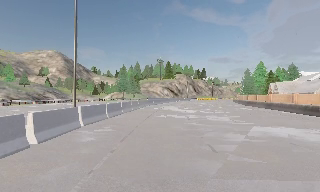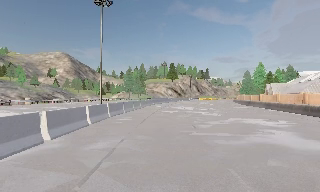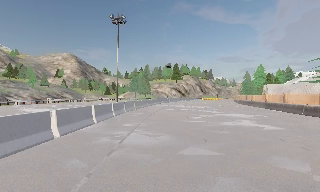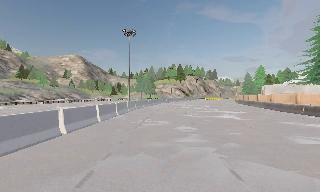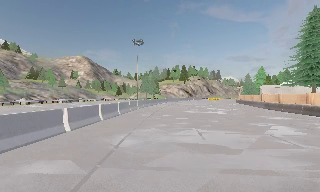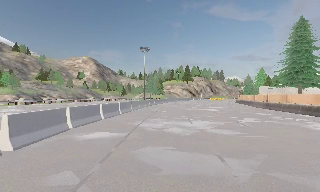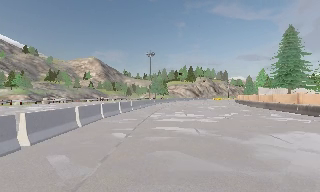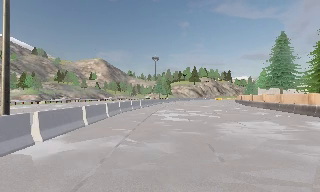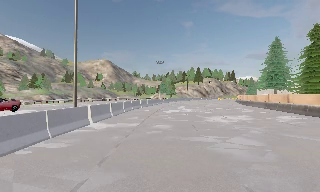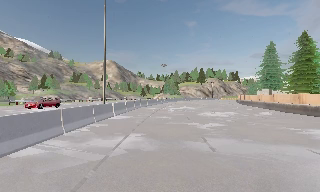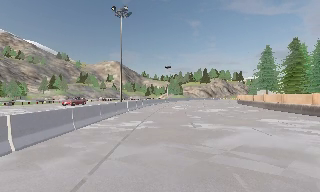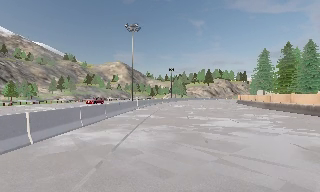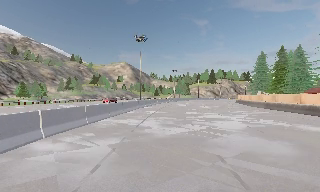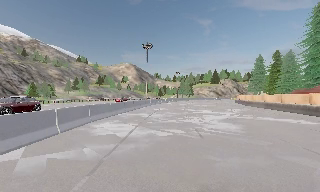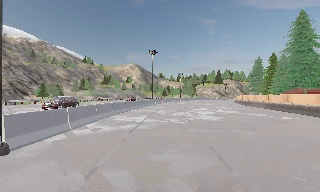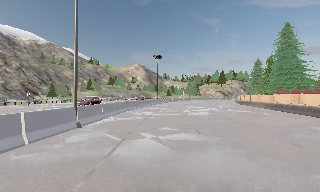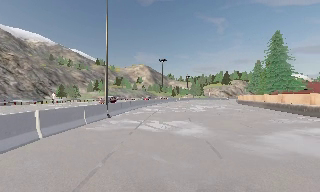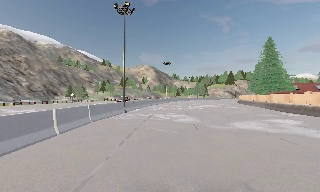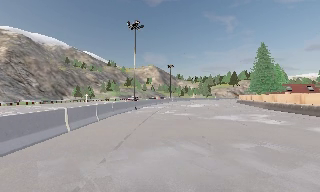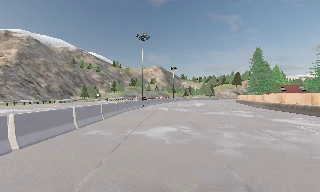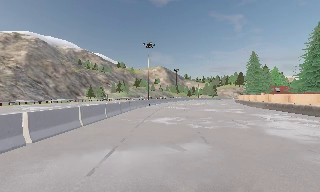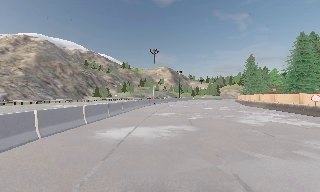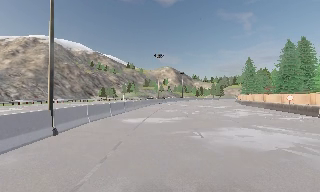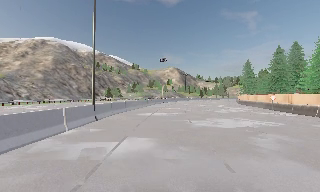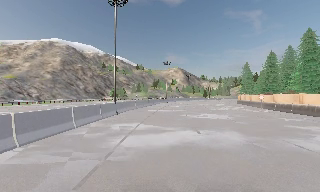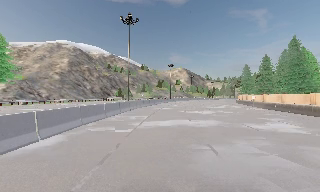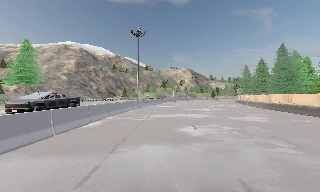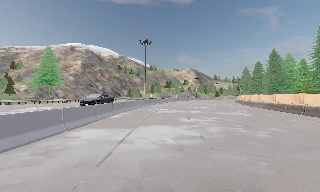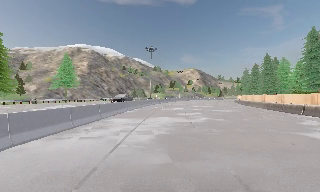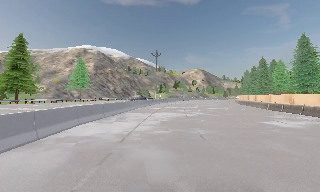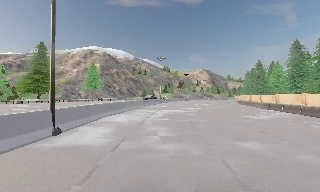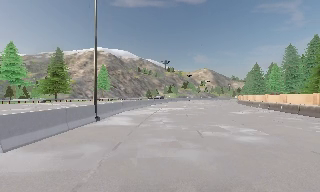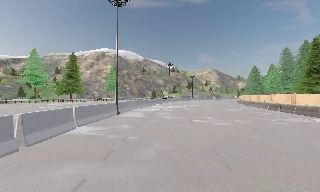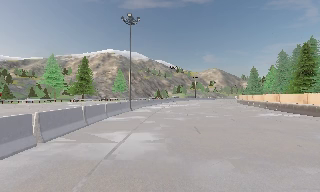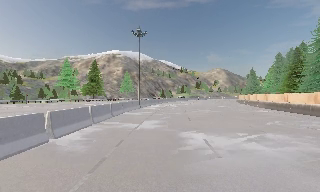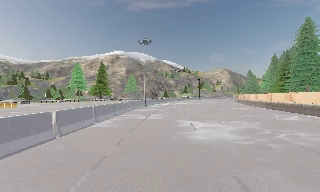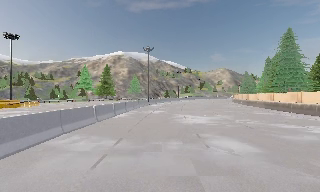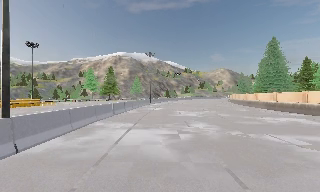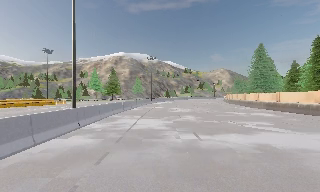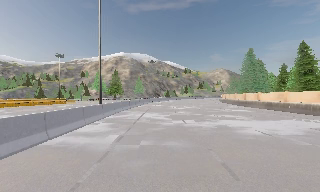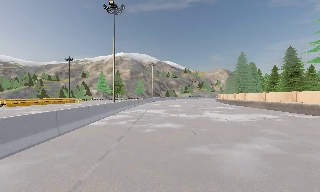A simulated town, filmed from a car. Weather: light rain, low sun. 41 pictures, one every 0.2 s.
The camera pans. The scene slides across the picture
to the right.
The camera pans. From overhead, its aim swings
counterclockwise.
0.0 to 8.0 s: The scene slides to the right, as the camera pans about 55 degrees to its left. It travels backward, about 165 m.
The film runs backward here.
